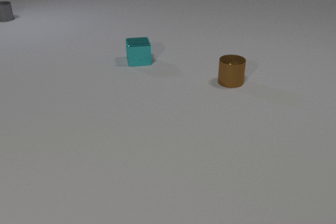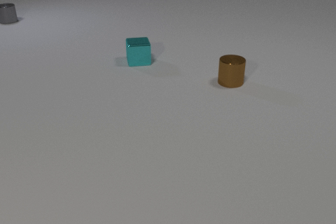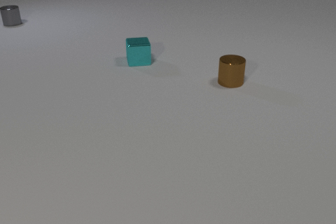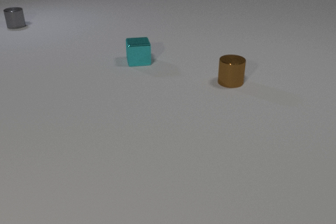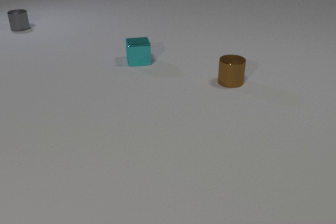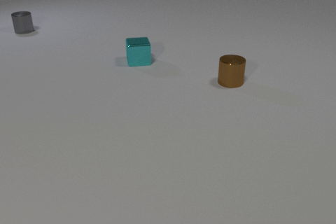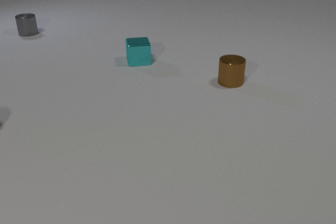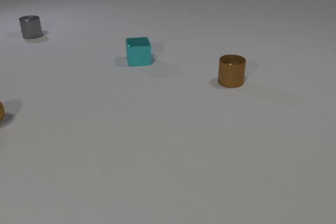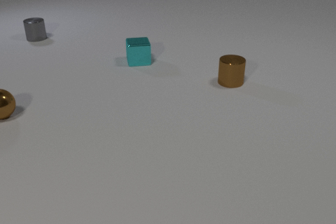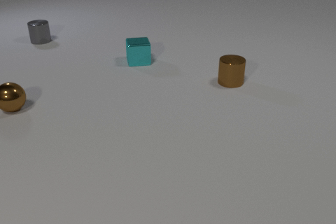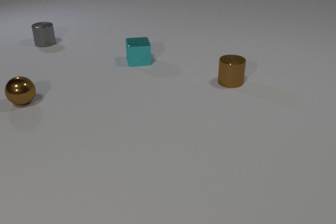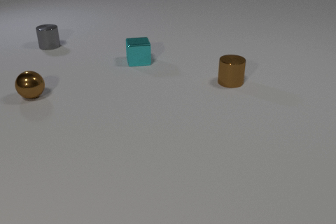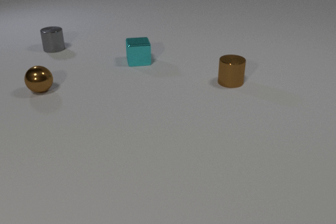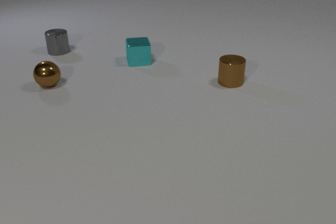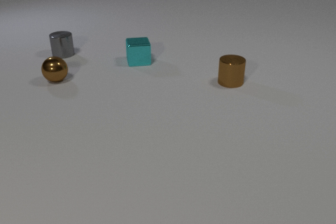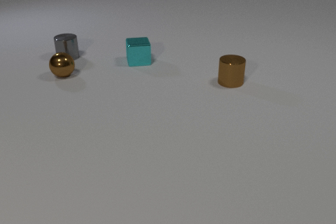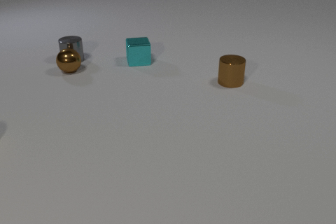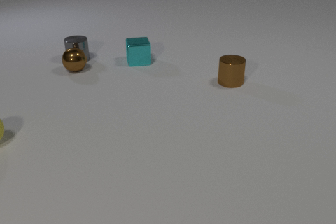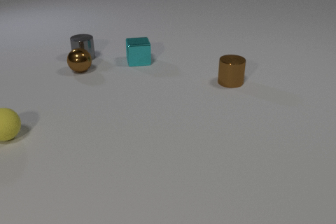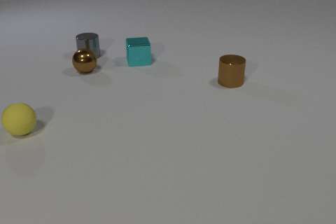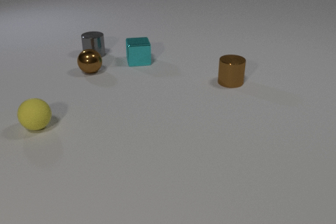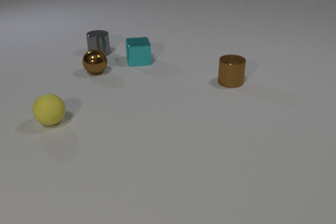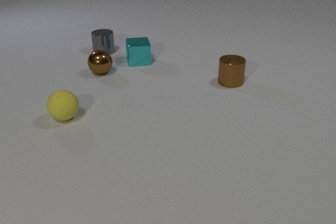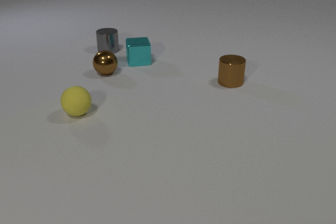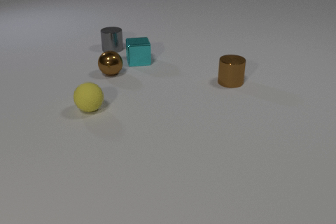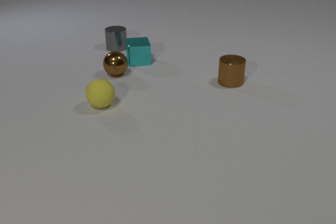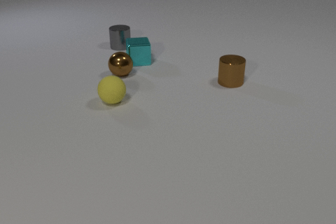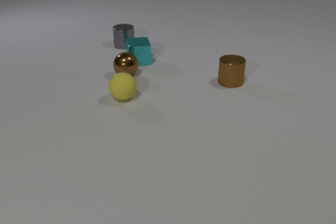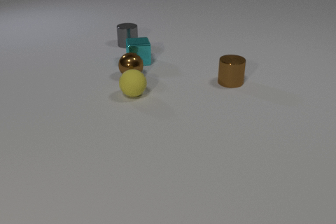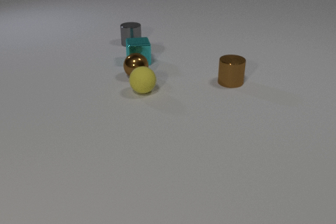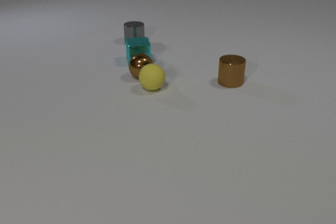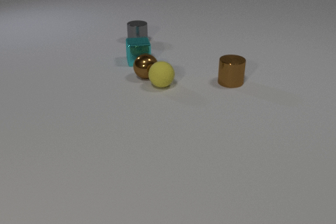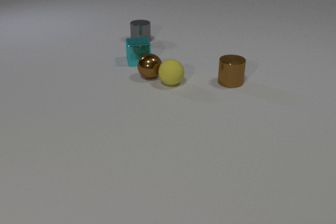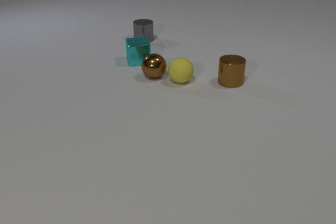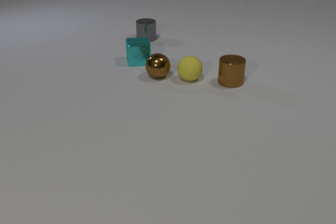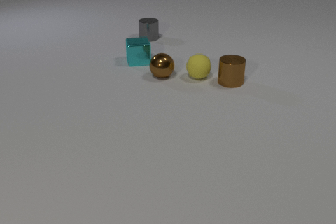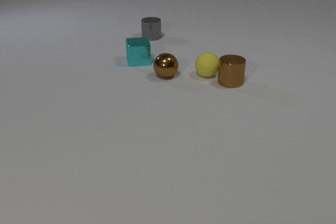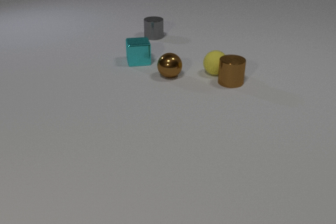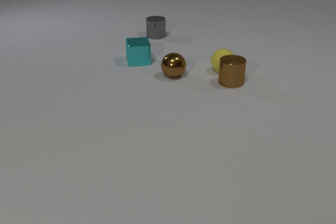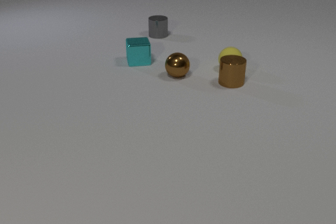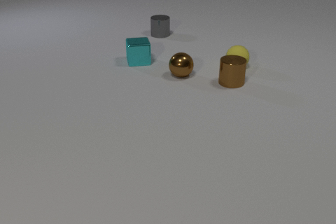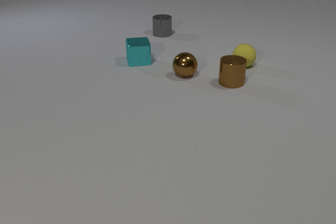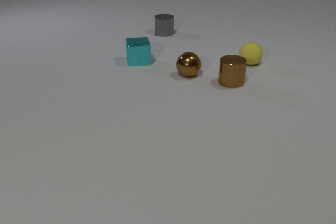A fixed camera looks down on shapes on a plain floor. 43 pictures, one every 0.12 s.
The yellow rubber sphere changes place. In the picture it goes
to the right.
The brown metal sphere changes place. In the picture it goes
to the right.
0.00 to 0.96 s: The brown metal sphere comes in at the left edge, rolls away from the camera and to the right. The gray metal cylinder slides toward the camera.
0.96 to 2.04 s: The brown metal sphere rolls away from the camera and to the right. The gray metal cylinder slides toward the camera and to the right. The brown metal sphere and the gray metal cylinder collide.
2.04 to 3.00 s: The brown metal sphere rolls to the right and toward the camera. The gray metal cylinder slides to the right and away from the camera. The yellow rubber sphere rolls to the right.
3.00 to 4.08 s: The brown metal sphere rolls to the right. The gray metal cylinder slides to the right and away from the camera. The yellow rubber sphere rolls to the right and away from the camera. The brown metal sphere and the yellow rubber sphere collide.
4.08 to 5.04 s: The brown metal sphere rolls to the right. The gray metal cylinder slides to the right and away from the camera. The yellow rubber sphere rolls to the right and away from the camera. The yellow rubber sphere and the brown metal cylinder collide.
What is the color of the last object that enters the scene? yellow.
How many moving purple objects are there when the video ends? 0.
What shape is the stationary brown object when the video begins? cylinder.
